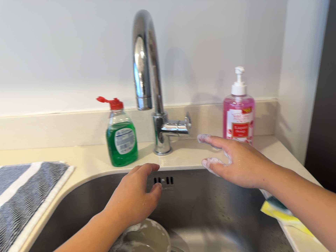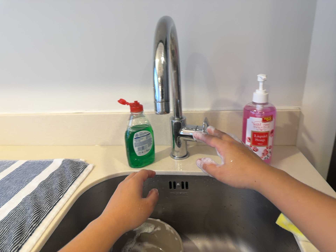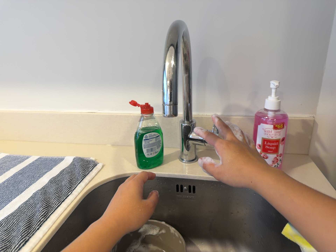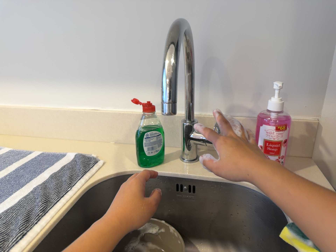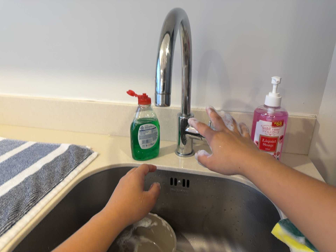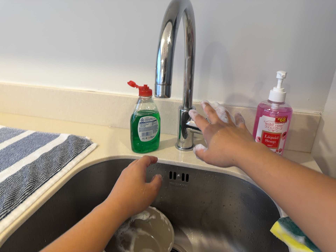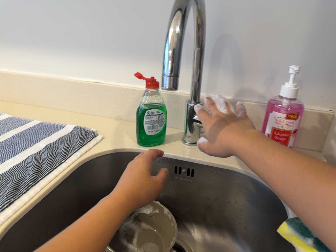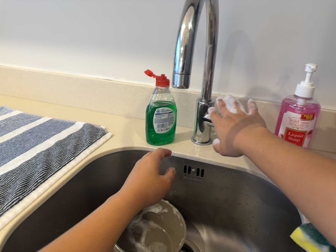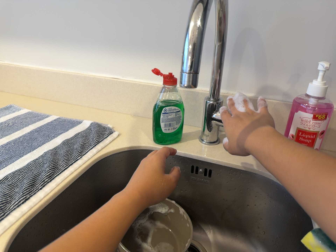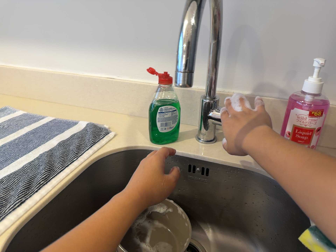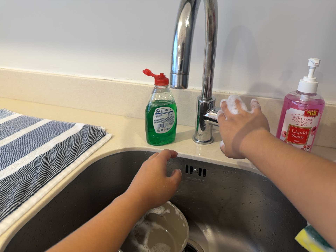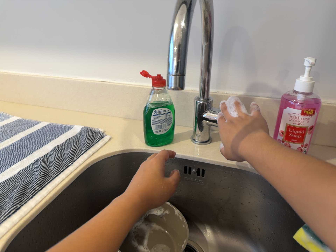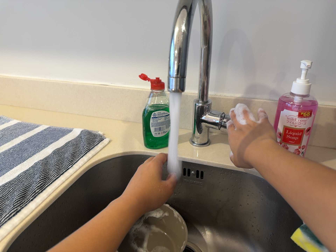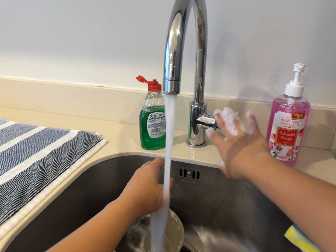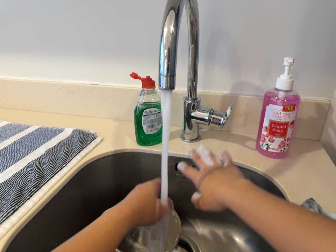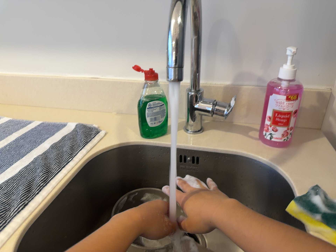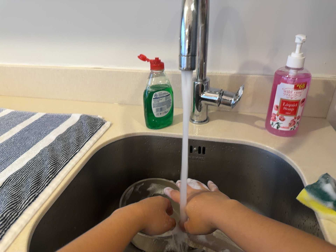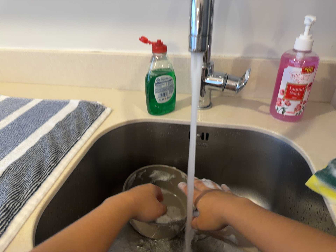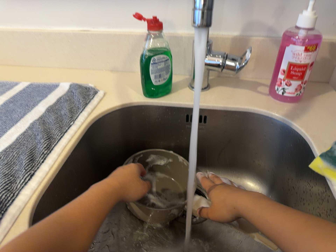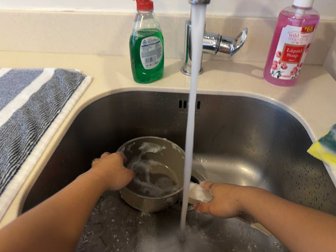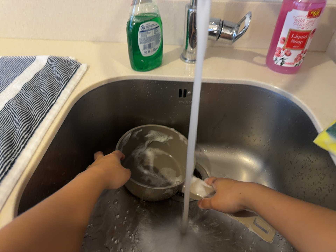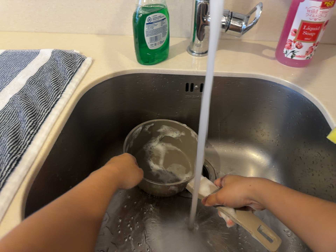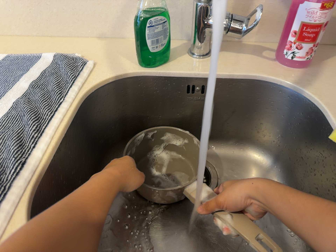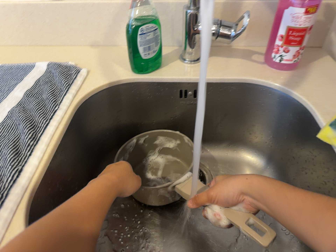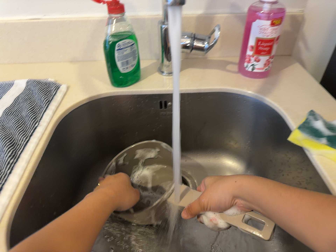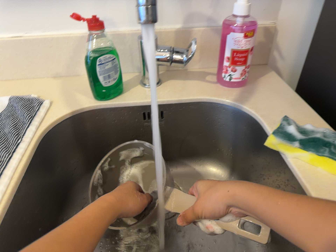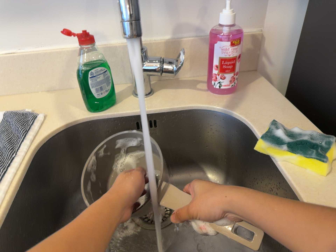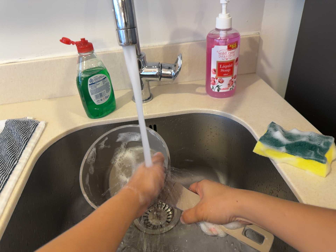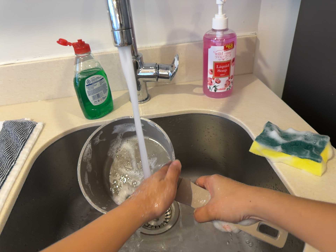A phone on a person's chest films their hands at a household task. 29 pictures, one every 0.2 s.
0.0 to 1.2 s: The camera pans to its left by about 10 degrees. It rolls about its line of sight by about 10 degrees, and the scene rotates clockwise.
1.2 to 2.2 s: The camera shifts only a little, or ends up much as it began.
2.2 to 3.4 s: The camera travels to its left, about 6 cm.
3.4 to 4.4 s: The camera travels forward, about 7 cm, so what stands in front looms larger. Its aim tips toward the bottom of its view by about 10 degrees, and the scene shifts upward.
4.4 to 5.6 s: The camera's aim tips toward the top of its view by about 10 degrees, and the scene shifts downward. It rolls about its line of sight by about 10 degrees, and the scene rotates counterclockwise.
The film runs forward here.
